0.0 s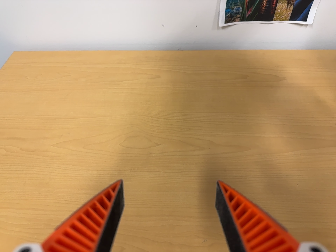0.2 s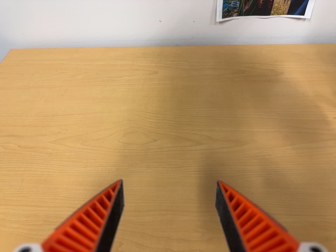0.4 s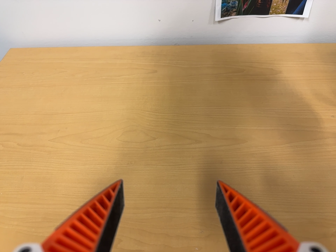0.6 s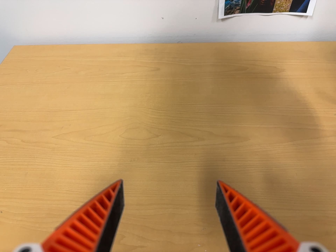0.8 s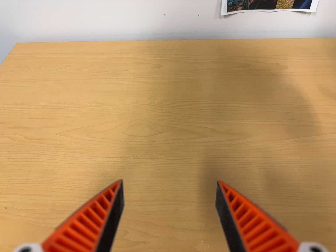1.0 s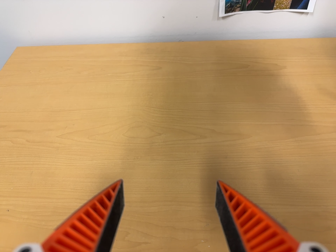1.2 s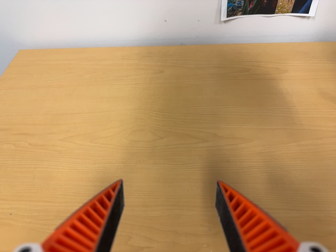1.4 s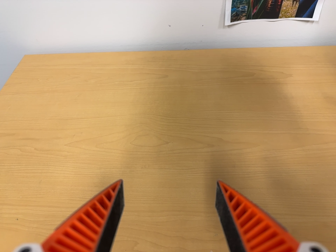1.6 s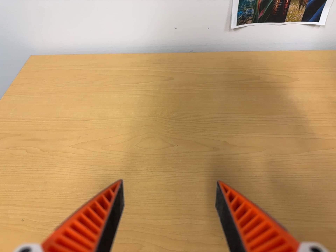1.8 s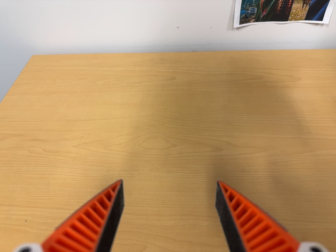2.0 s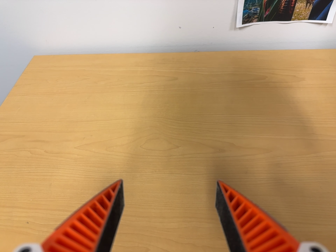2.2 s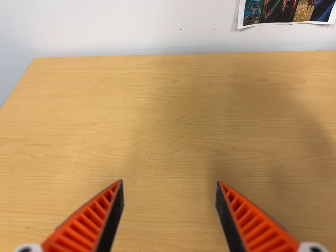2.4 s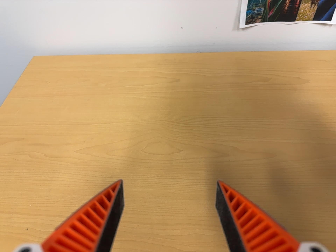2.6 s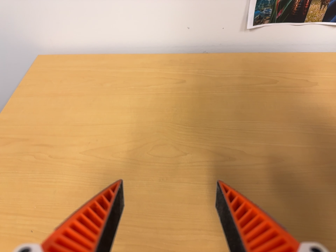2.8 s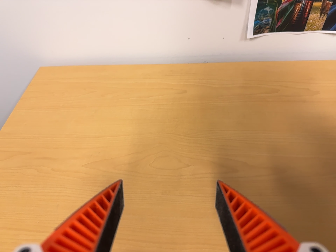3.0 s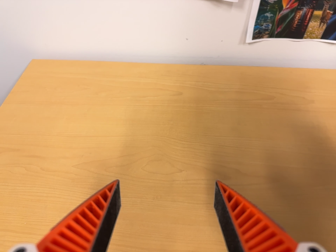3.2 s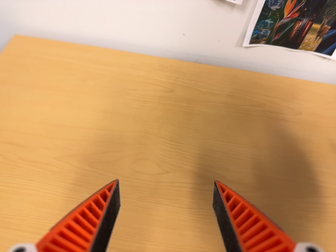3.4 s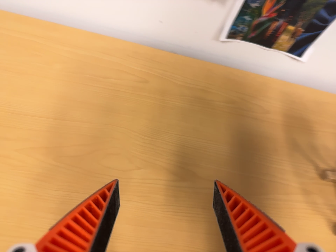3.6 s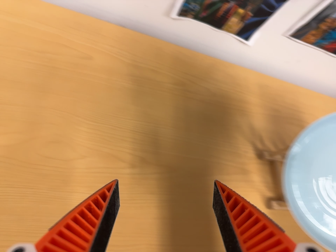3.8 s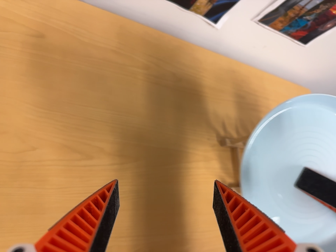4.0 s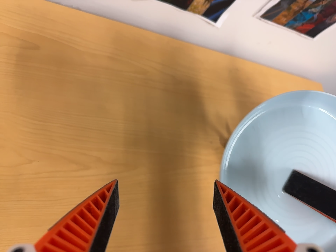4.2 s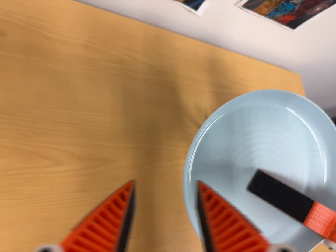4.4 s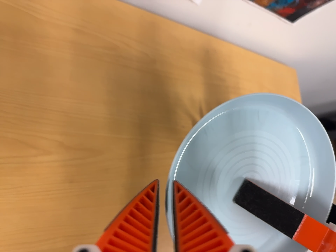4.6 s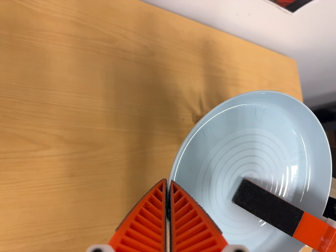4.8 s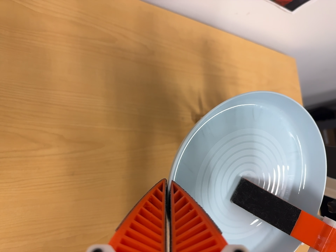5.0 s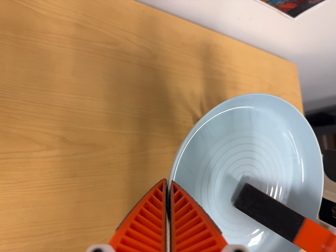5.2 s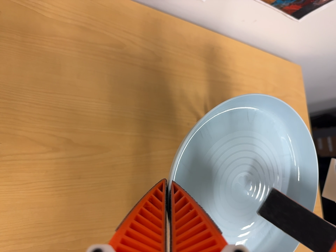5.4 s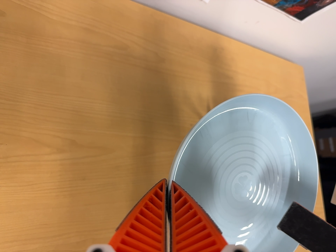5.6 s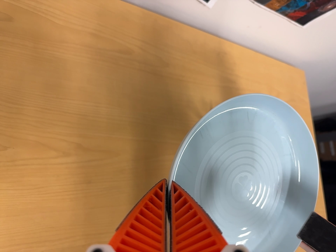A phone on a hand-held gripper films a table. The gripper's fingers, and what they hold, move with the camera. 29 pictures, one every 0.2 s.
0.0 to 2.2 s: The camera shifts only a little, or ends up much as it began.
2.2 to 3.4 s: The scene slides to the left, as the camera pans about 15 degrees to its right. It travels toward the top of its view and to its left, about 10 cm. Its aim tips toward the bottom of its view by about 10 degrees. It rolls about its line of sight by about 10 degrees, and the scene rotates clockwise.
3.4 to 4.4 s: The scene slides to the left, as the camera pans about 20 degrees to its right. It travels toward the top of its view, forward and to its right, about 12 cm. Its aim tips toward the bottom of its view by about 20 degrees.
4.4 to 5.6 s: The camera shifts only a little, or ends up much as it began.
The film runs backward here.
